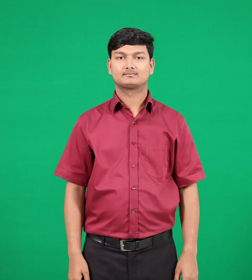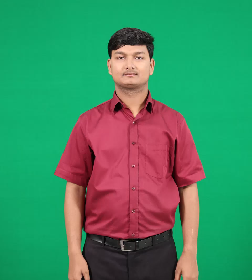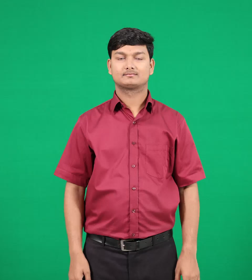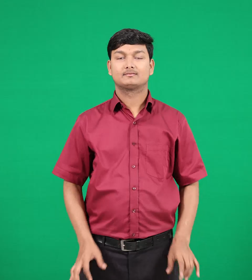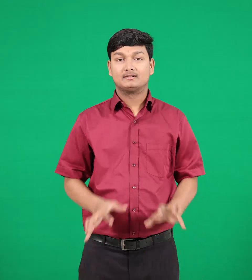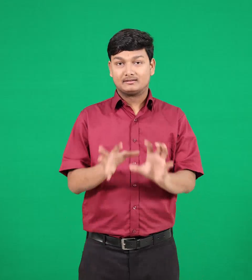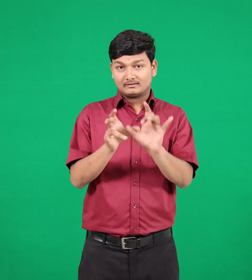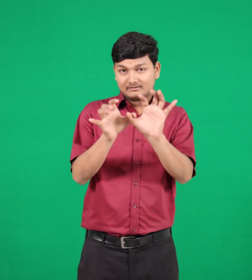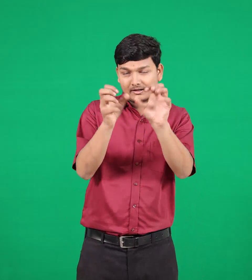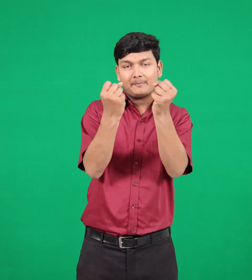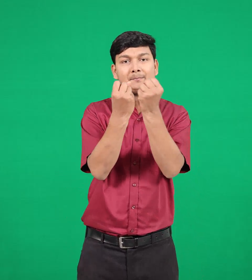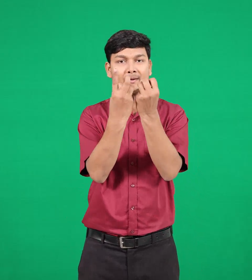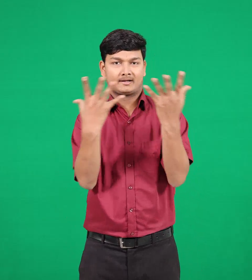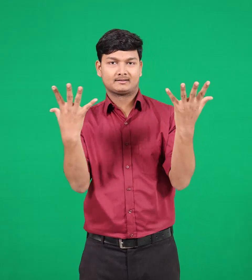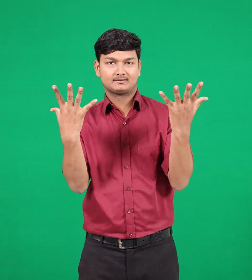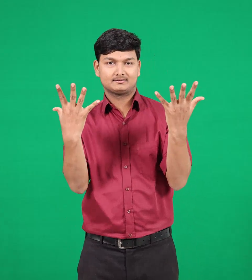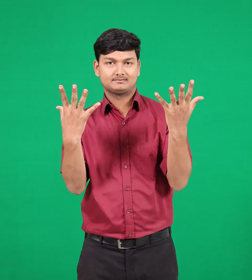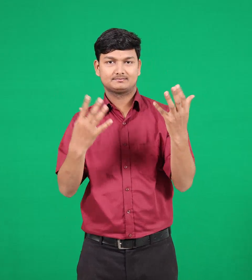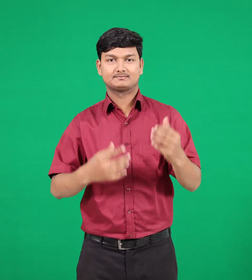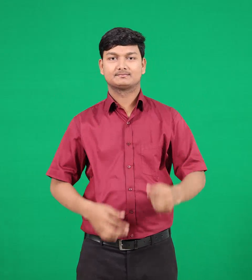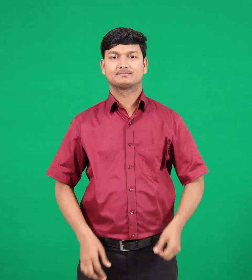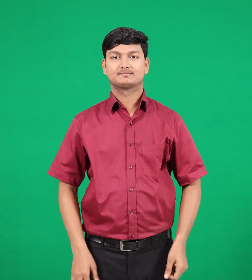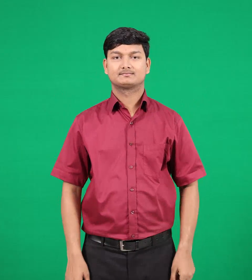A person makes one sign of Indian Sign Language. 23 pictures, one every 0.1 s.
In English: spiders
